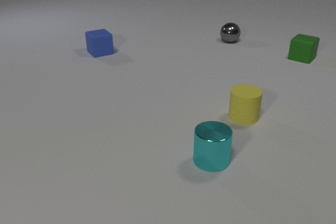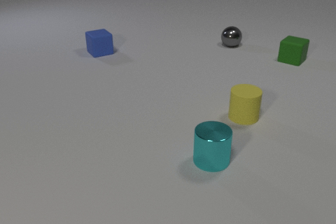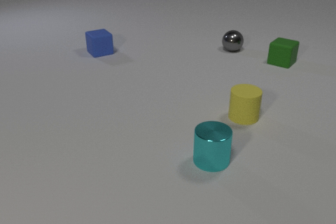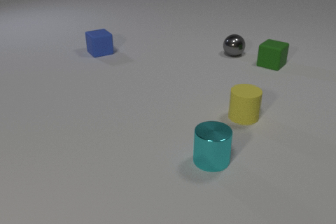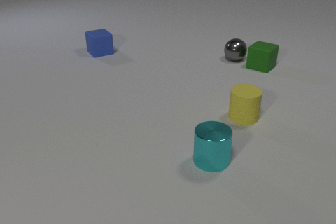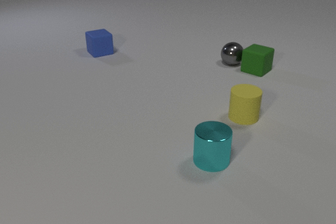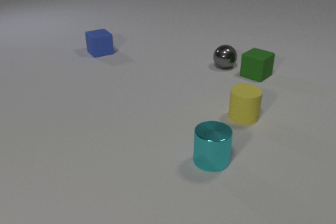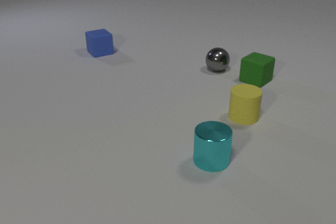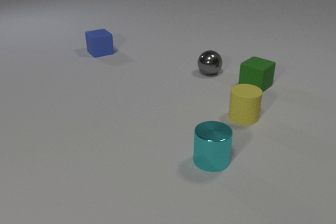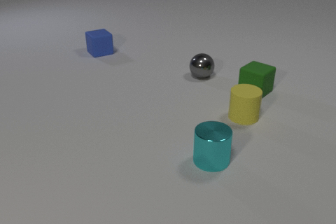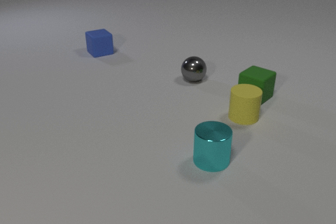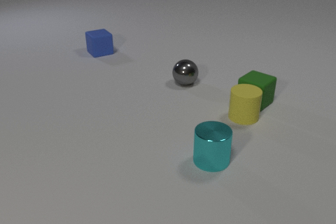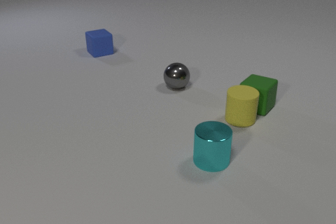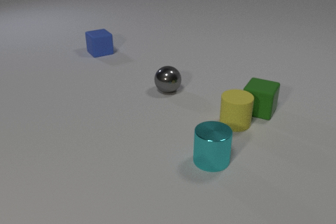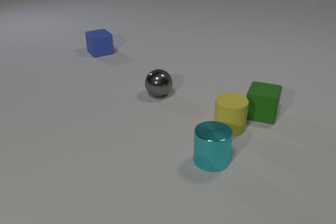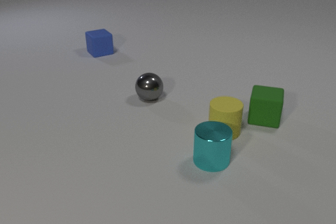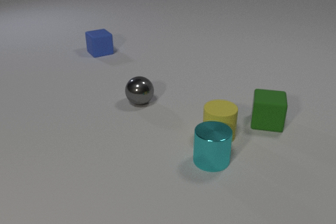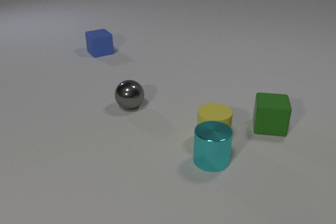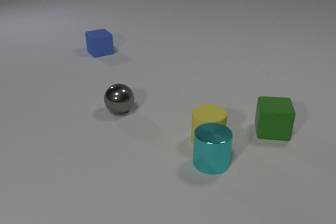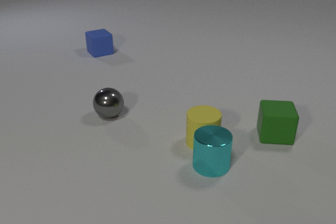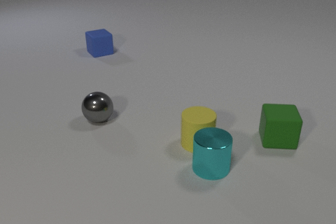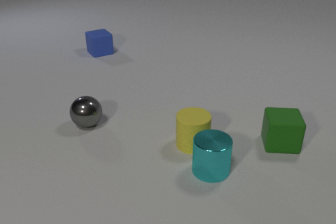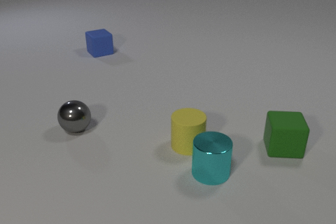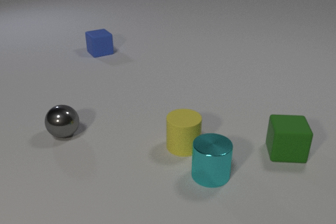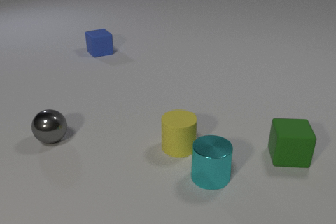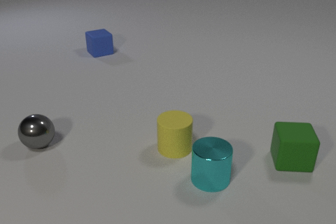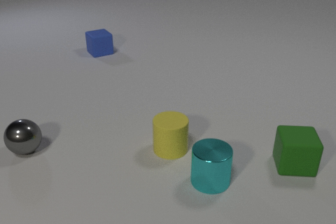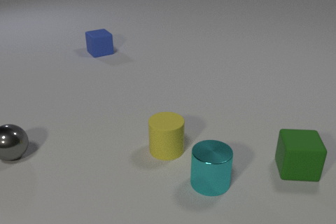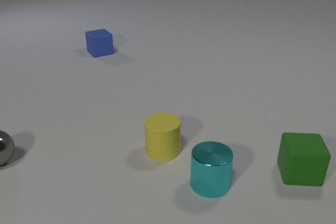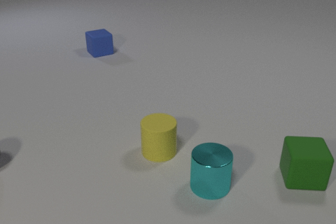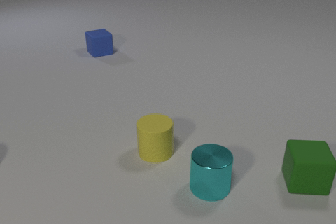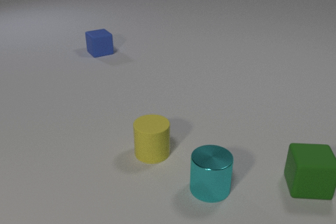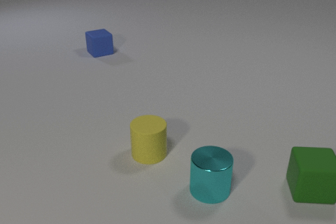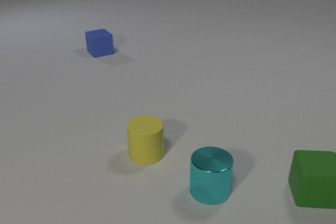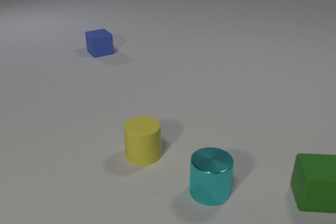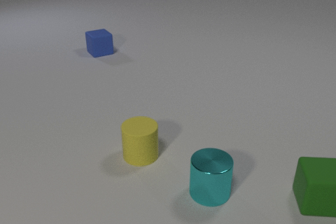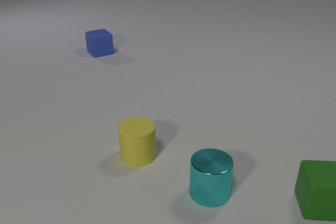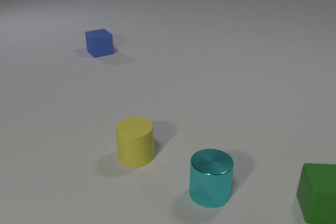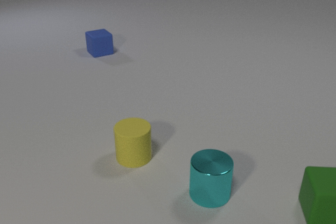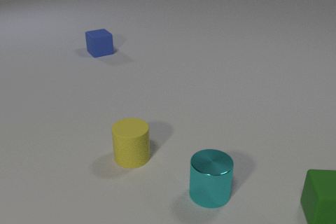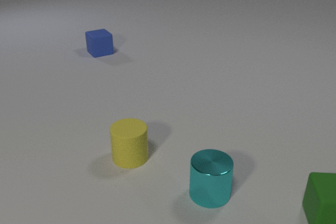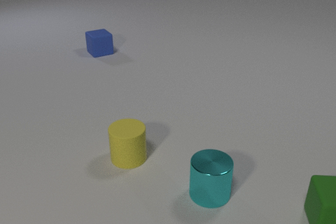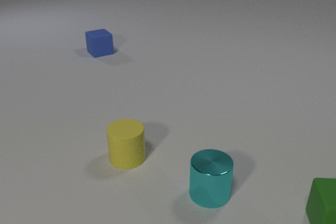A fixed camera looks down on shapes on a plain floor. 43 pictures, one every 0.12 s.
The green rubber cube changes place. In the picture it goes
toward the camera.
0.00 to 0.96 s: The gray metal sphere rolls toward the camera. The green rubber cube slides toward the camera and to the left. The gray metal sphere and the green rubber cube collide.
0.96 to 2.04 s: The gray metal sphere rolls to the left and toward the camera. The green rubber cube slides toward the camera, spins counterclockwise seen from above by about 30 degrees, its near face sliding to the right. The yellow rubber cylinder slides toward the camera and to the left. The green rubber cube and the yellow rubber cylinder collide. The yellow rubber cylinder and the cyan metal cylinder collide.
2.04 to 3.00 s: The gray metal sphere rolls to the left and toward the camera. The green rubber cube slides toward the camera and to the right. The yellow rubber cylinder slides to the left and toward the camera. The cyan metal cylinder slides toward the camera.
3.00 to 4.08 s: The gray metal sphere rolls to the left, leaves at the left edge. The green rubber cube slides toward the camera and to the right. The yellow rubber cylinder slides to the left. The cyan metal cylinder slides toward the camera.
4.08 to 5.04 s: The green rubber cube slides toward the camera and to the right. The yellow rubber cylinder slides to the left.
What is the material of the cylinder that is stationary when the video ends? metal.
What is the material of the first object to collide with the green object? metal.
What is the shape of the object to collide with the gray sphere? cube.
